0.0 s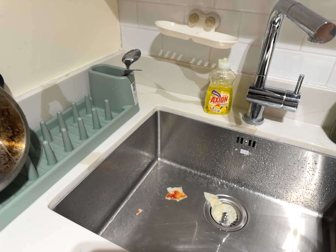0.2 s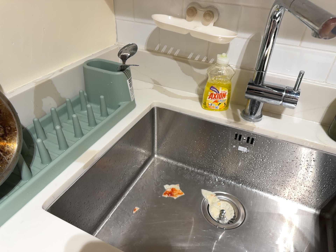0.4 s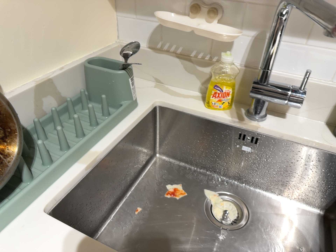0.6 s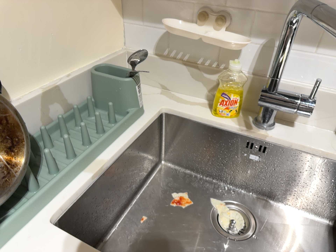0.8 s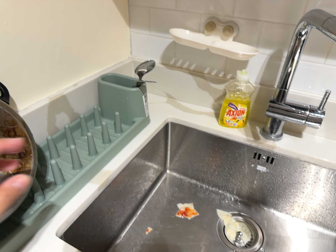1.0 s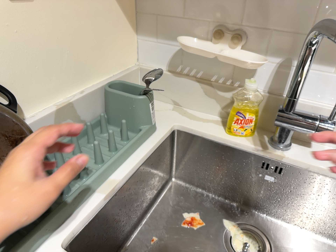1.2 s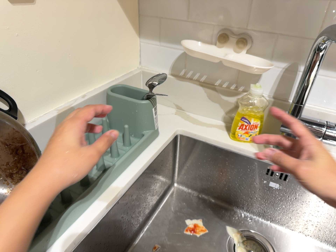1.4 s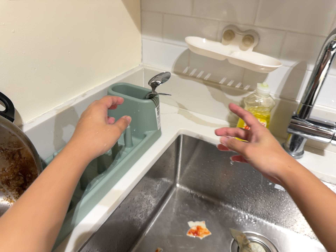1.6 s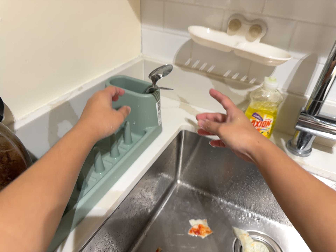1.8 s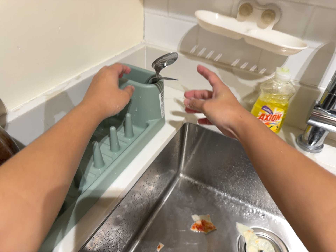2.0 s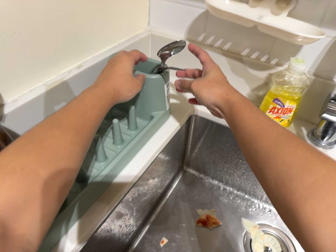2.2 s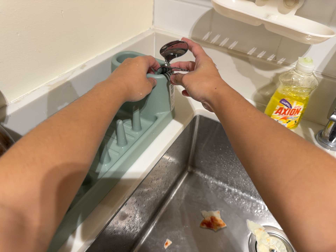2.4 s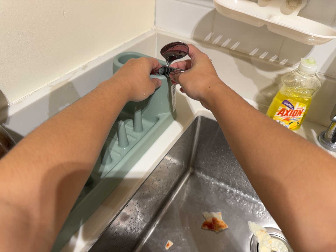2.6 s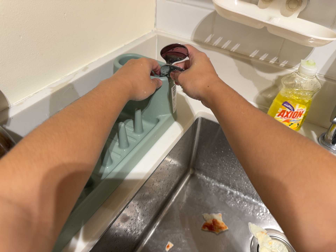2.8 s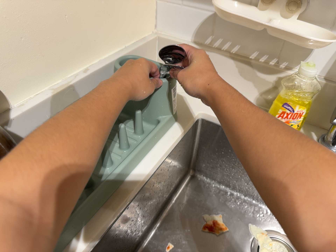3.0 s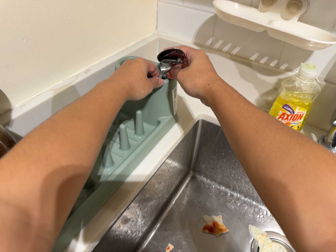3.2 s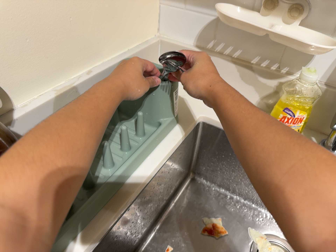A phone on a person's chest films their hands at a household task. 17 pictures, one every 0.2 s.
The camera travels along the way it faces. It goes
forward.
0.0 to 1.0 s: The camera shifts only a little, or ends up much as it began.
1.0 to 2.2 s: The camera travels forward and toward the top of its view, about 14 cm, so what stands in front looms larger. Its aim tips toward the bottom of its view by about 10 degrees.
2.2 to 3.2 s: The camera keeps its place and its aim.
The film runs backward here.
